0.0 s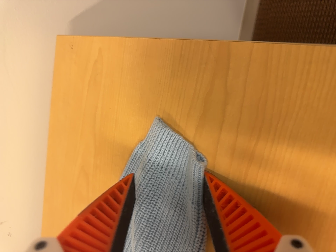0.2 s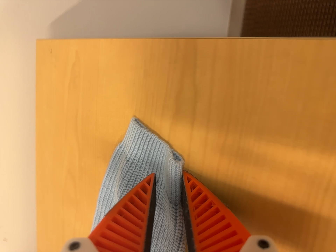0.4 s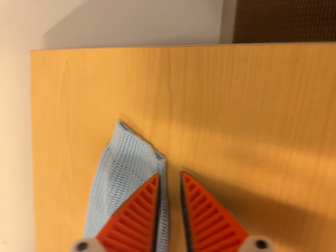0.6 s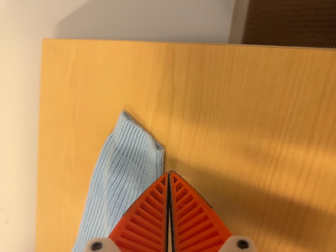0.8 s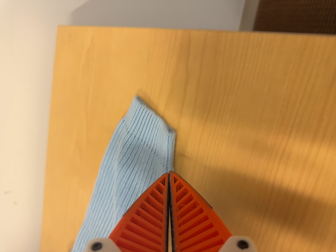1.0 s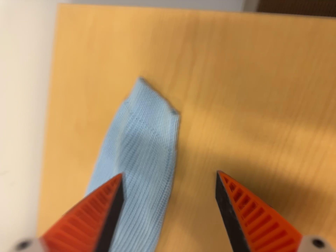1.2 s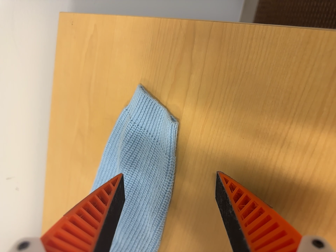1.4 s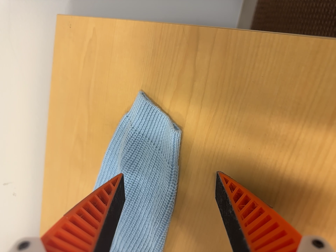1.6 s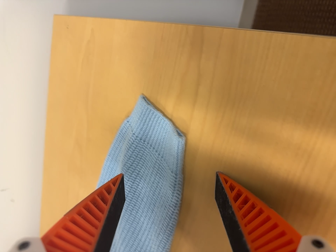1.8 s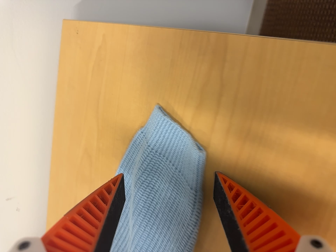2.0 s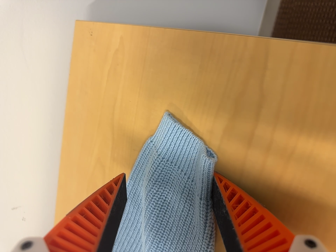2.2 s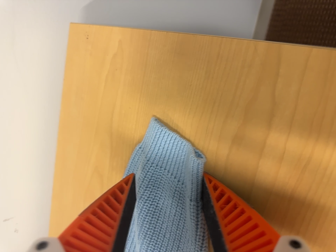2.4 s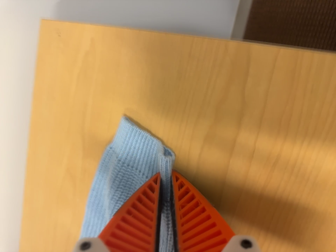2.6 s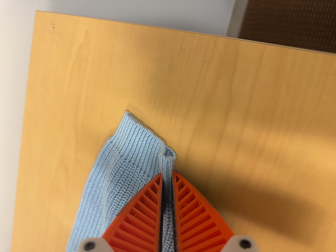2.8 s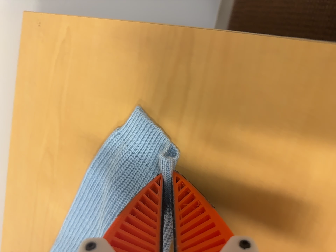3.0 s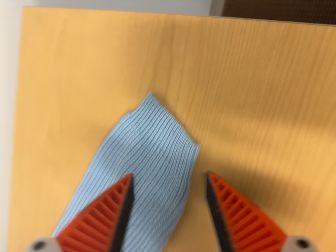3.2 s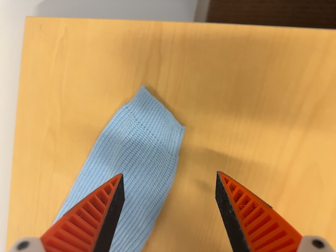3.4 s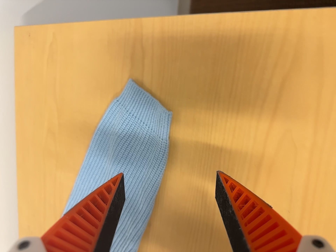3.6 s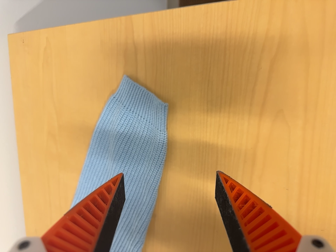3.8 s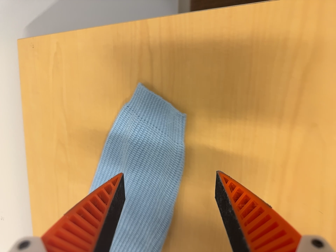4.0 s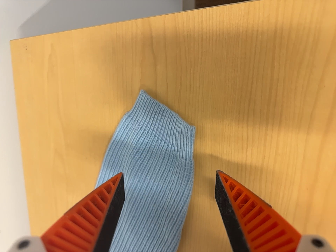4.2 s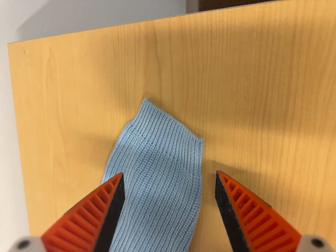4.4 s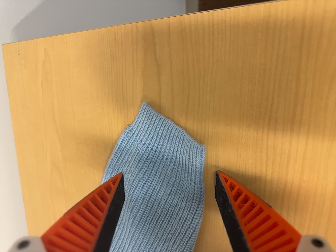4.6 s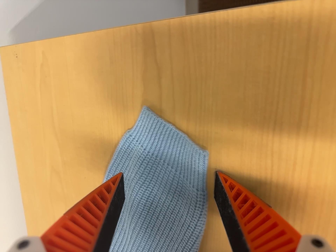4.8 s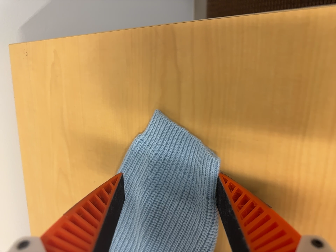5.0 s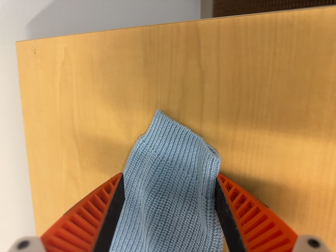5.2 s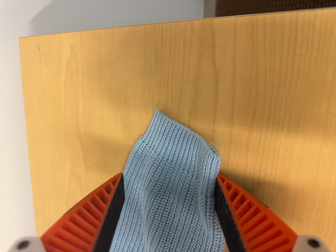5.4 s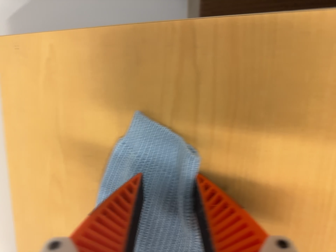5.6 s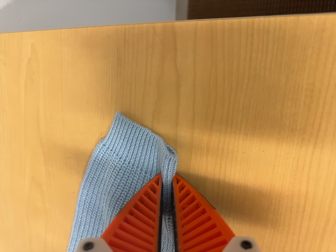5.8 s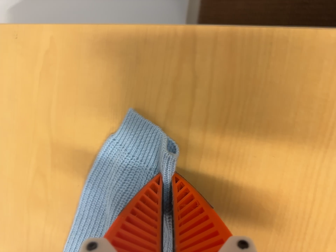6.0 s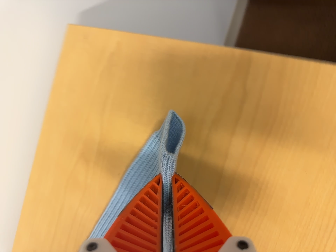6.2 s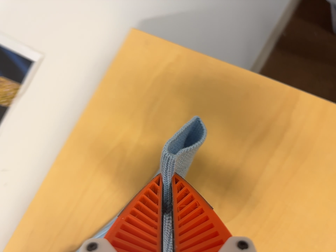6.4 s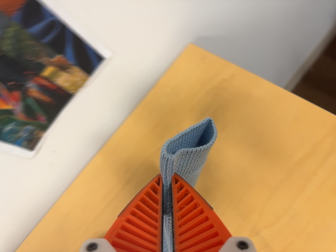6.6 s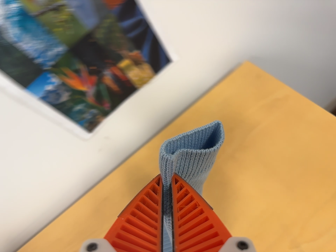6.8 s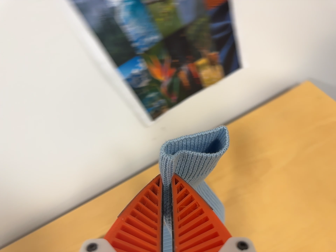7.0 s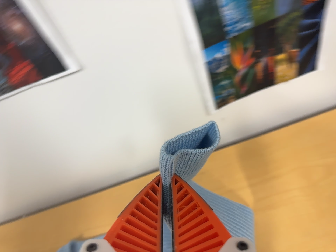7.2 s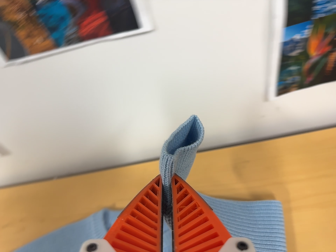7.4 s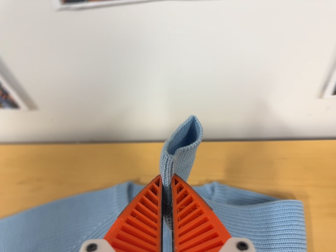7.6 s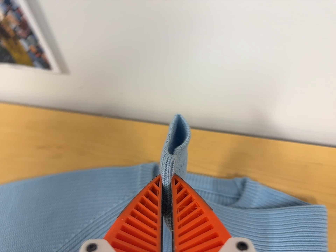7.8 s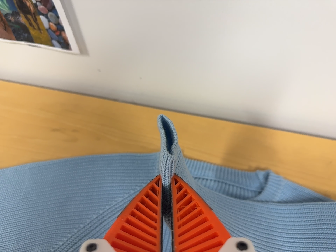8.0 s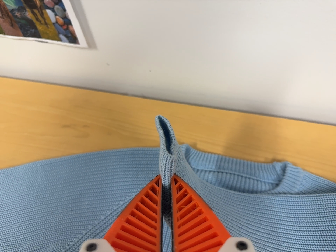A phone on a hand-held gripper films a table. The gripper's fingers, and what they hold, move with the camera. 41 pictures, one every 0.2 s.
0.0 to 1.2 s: The camera travels backward, about 6 cm, so what stands in front gets smaller.
1.2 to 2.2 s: The camera travels forward, to its left and toward the top of its view, about 10 cm, so what stands in front looms larger.
2.2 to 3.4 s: The camera travels backward, toward the bottom of its view and to its right, about 18 cm, so what stands in front gets smaller. It rolls about its line of sight by about 10 degrees, and the scene rotates counterclockwise.
3.4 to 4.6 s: The camera travels forward and toward the top of its view, about 10 cm, so what stands in front looms larger.
4.6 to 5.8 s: The camera travels to its left, about 5 cm.
5.8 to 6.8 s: The camera travels to its left and backward, about 36 cm, so close, fixed things drift to the right. Its aim tips toward the top of its view by about 15 degrees. It rolls about its line of sight by about 55 degrees, and the scene rotates clockwise.
6.8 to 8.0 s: The scene slides to the right, as the camera pans about 10 degrees to its left. It travels to its left, about 34 cm, so close, fixed things drift to the right. Its aim tips toward the bottom of its view by about 10 degrees, and the scene shifts upward. It rolls about its line of sight by about 35 degrees, and the scene rotates clockwise.
The film runs forward here.
